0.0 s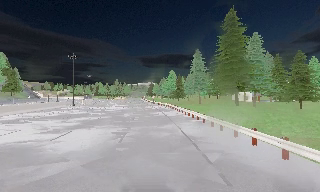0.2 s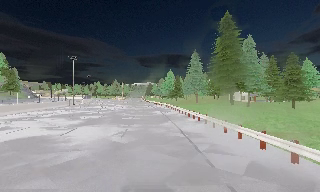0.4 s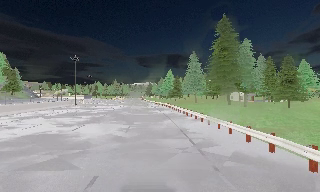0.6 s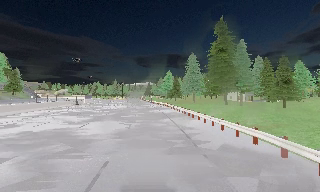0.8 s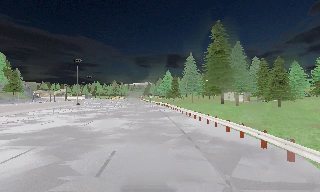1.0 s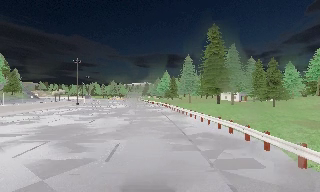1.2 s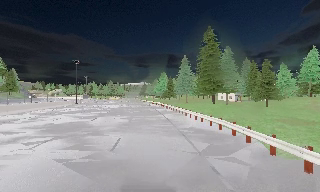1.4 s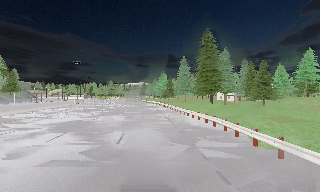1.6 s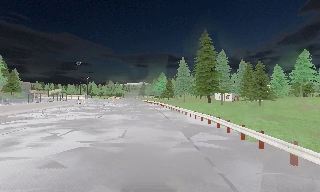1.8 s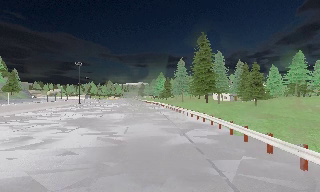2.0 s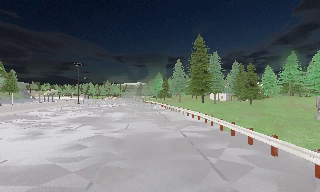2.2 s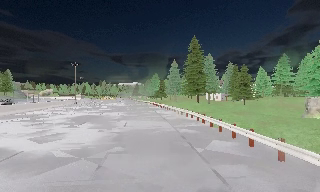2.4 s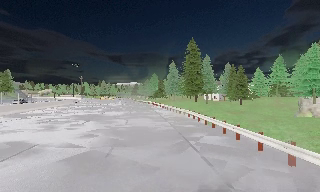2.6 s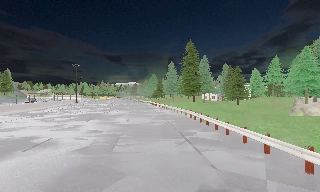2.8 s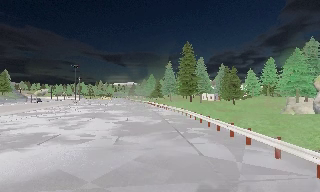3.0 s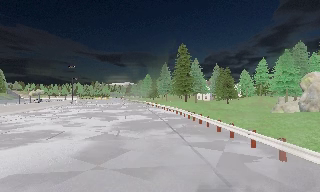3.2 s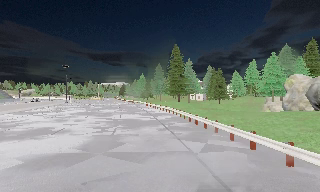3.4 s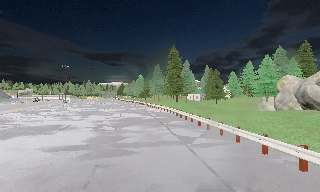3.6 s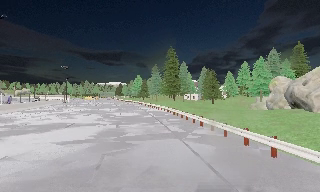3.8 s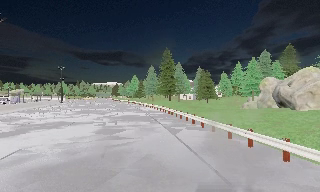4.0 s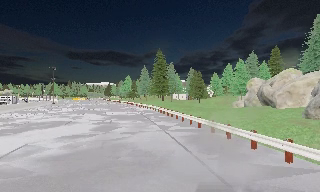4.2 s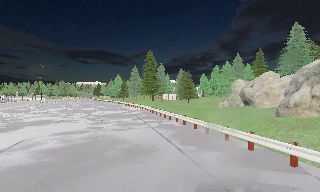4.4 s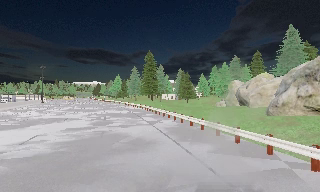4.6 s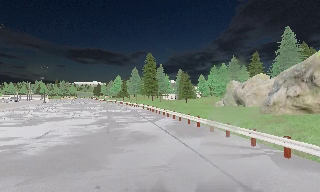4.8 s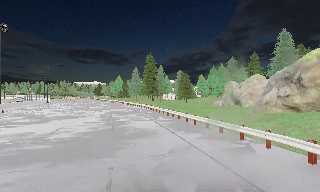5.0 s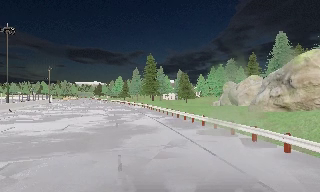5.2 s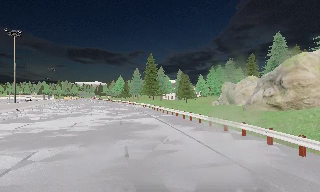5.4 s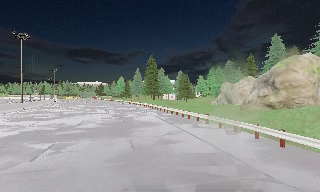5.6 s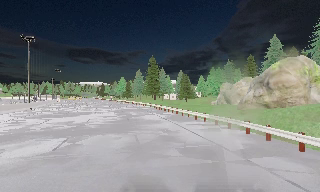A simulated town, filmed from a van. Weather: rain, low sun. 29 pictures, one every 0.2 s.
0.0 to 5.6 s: The camera pans to its right, which is clockwise from overhead, by about 20 degrees. It travels backward, about 30 m, so what stands in front gets smaller.
The film runs backward here.
